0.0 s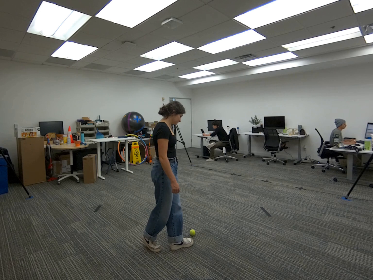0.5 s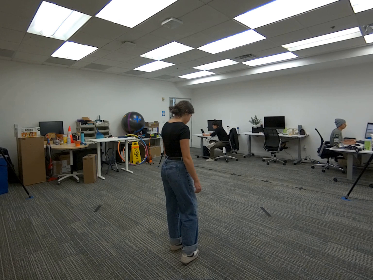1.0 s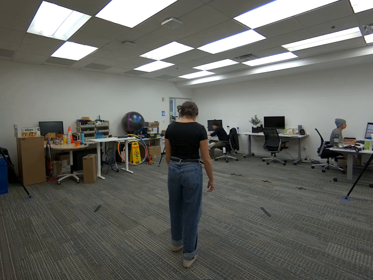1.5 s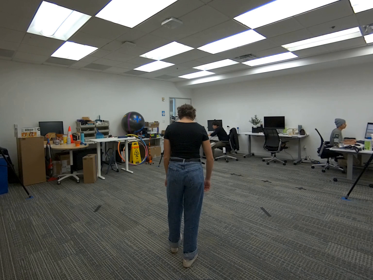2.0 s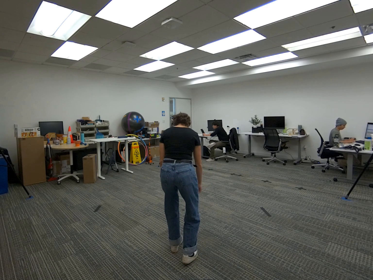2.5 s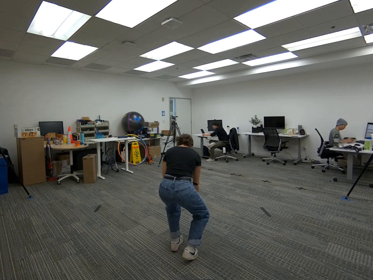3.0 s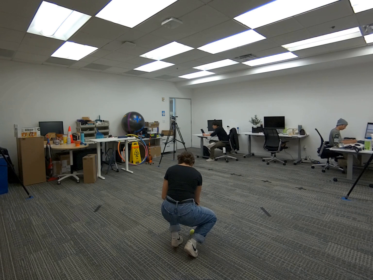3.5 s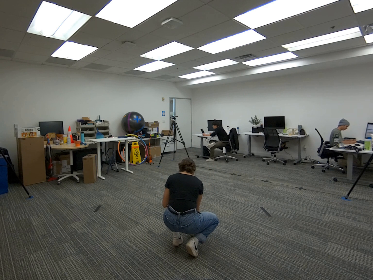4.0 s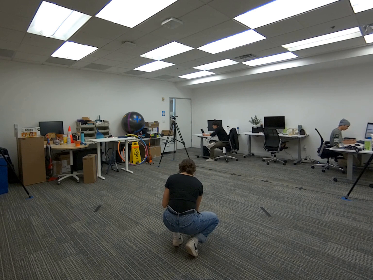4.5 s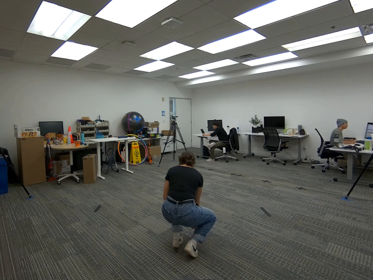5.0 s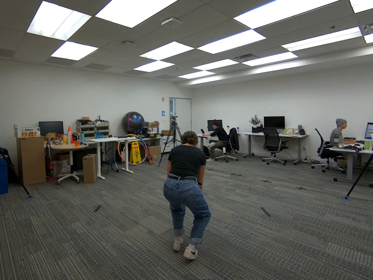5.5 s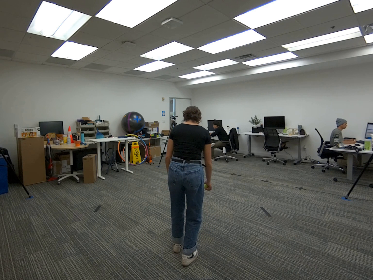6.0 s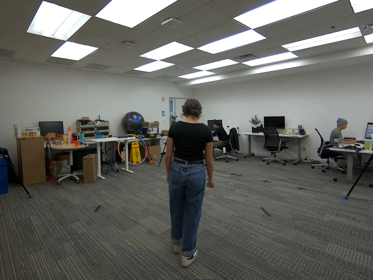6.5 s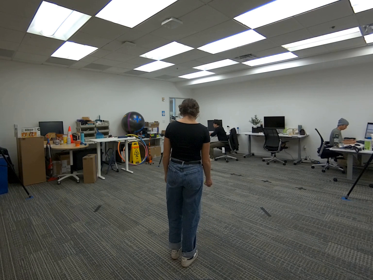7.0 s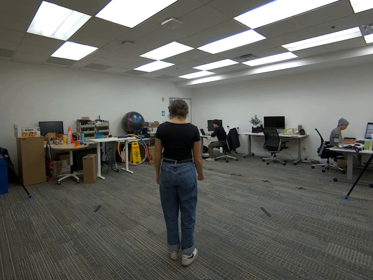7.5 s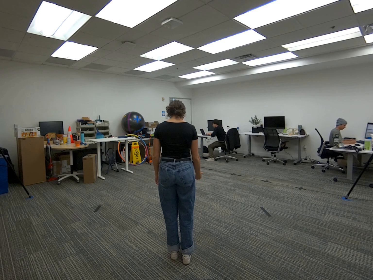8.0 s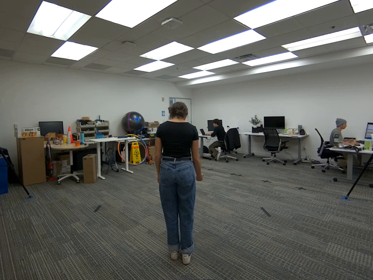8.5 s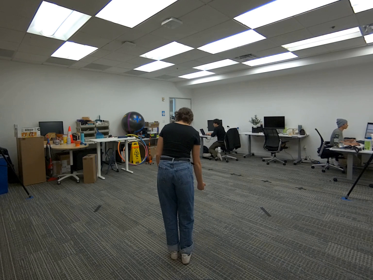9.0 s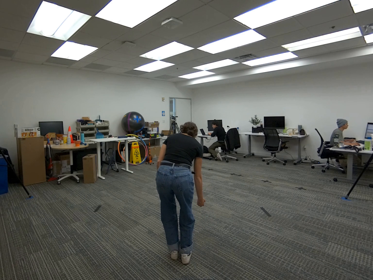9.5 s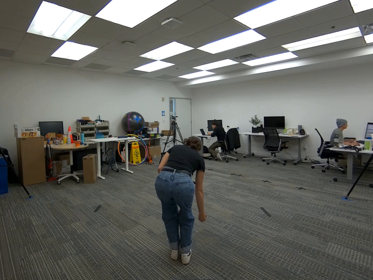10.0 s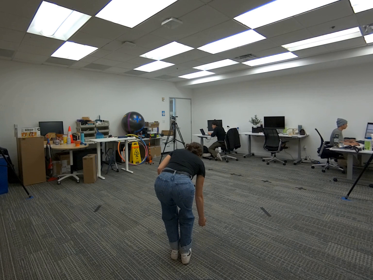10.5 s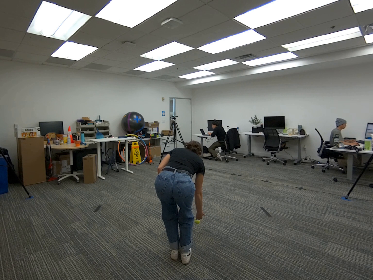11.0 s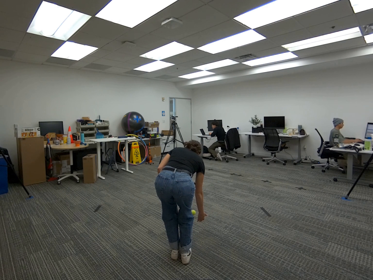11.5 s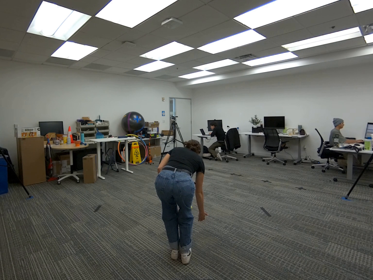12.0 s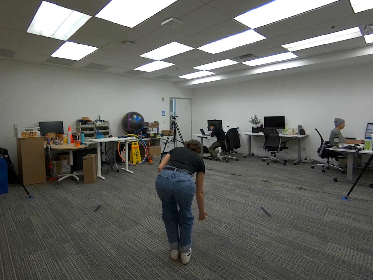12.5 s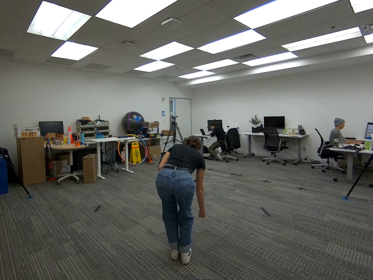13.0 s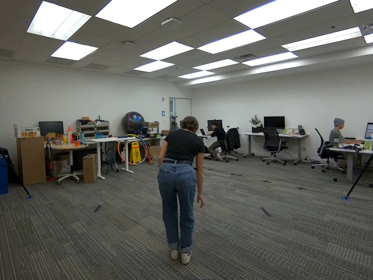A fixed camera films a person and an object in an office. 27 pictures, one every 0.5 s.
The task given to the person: Walk to the tennis ball, pick up the tennis ball with right hand, and drop it to the ground so the ball will roll slowly.
